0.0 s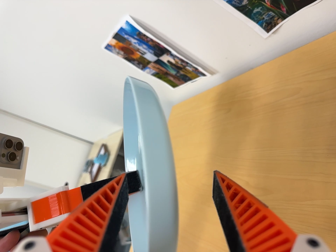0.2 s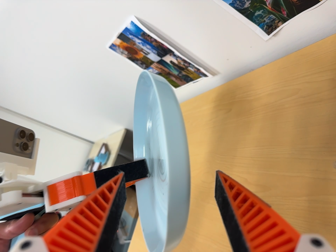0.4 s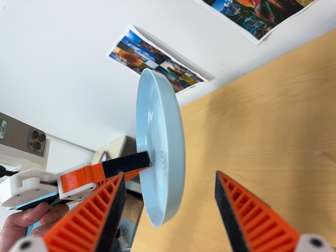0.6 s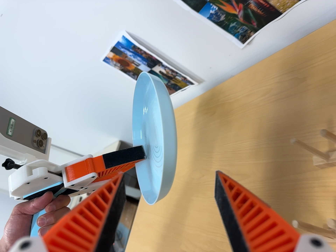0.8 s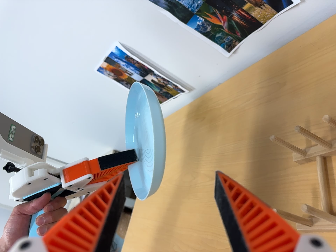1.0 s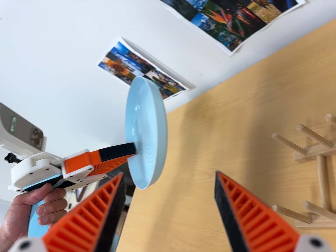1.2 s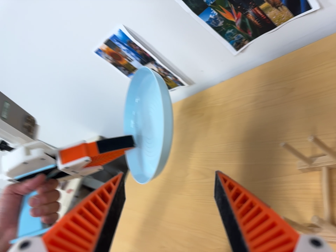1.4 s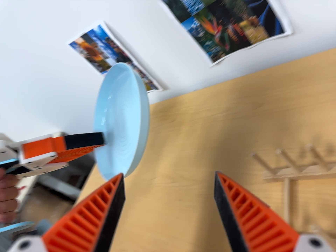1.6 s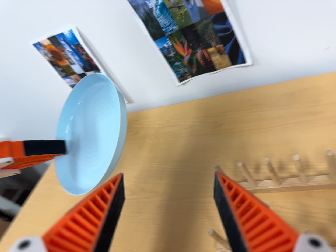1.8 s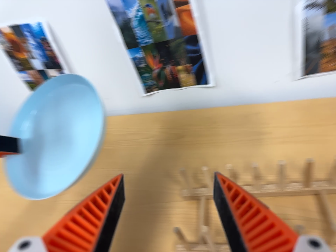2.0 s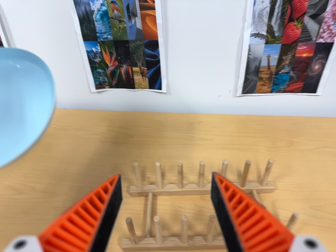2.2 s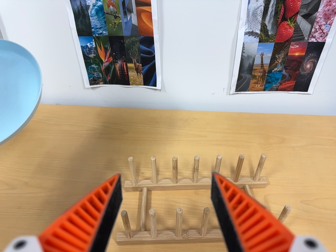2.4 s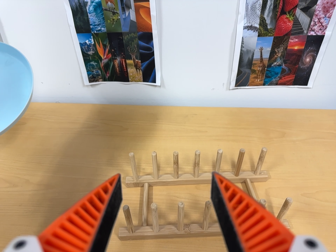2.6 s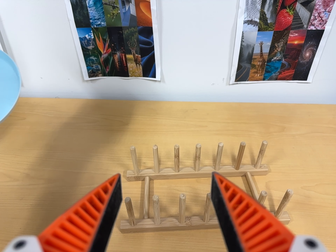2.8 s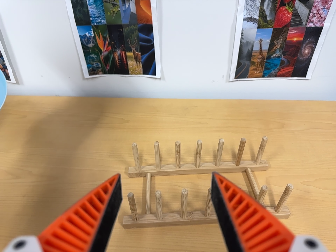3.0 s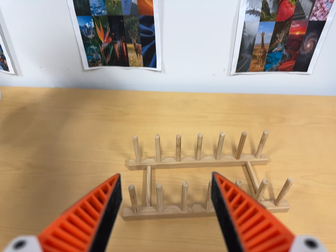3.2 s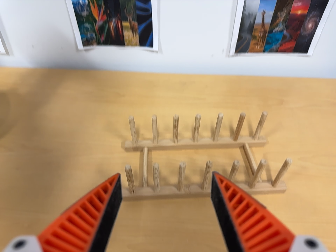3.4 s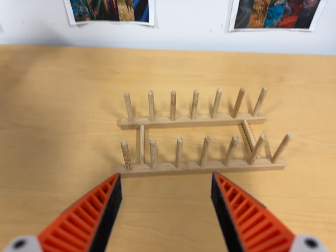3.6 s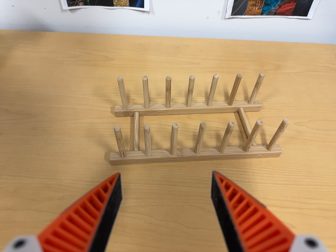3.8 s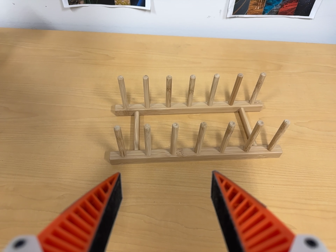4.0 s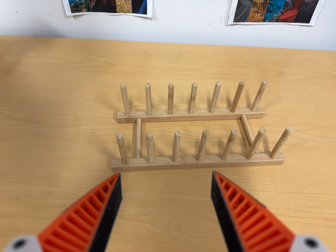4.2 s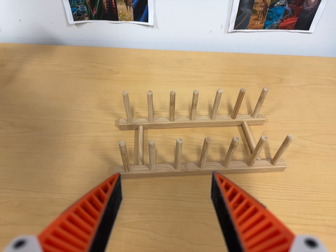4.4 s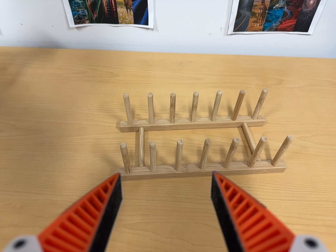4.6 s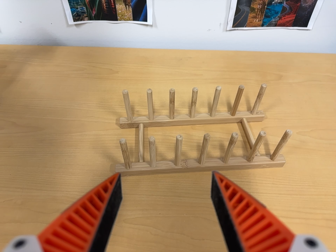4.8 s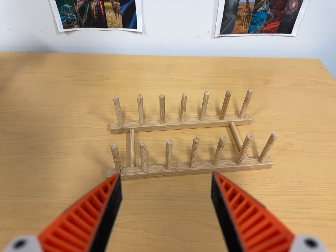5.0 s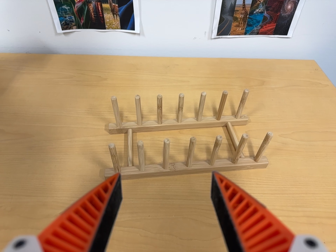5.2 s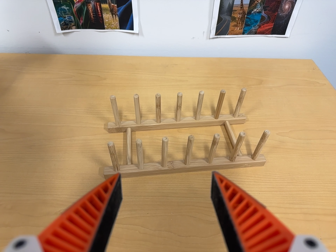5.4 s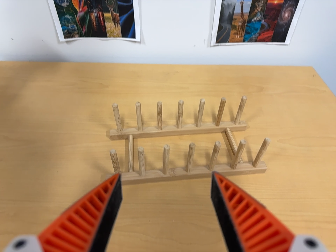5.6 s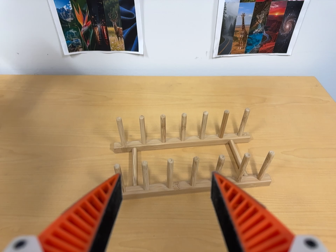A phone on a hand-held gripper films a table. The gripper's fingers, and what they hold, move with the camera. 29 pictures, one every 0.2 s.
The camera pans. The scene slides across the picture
to the left.
0.0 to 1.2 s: The camera travels backward and toward the bottom of its view, about 10 cm, so what stands in front gets smaller.
1.2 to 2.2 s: The camera swings to its right by about 50 degrees, and the scene slides to the left. It travels to its left and toward the bottom of its view, about 18 cm. Its aim tips toward the top of its view by about 15 degrees. It rolls about its line of sight by about 25 degrees, and the scene rotates clockwise.
2.2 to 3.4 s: The camera travels toward the bottom of its view, about 5 cm, so close, fixed things drift upward. Its aim tips toward the bottom of its view by about 10 degrees, and the scene shifts upward.
3.4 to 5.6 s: The camera shifts only a little, or ends up much as it began.
The film runs backward here.
